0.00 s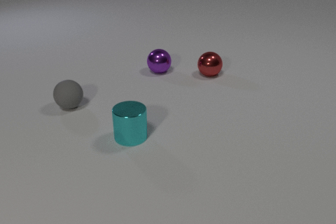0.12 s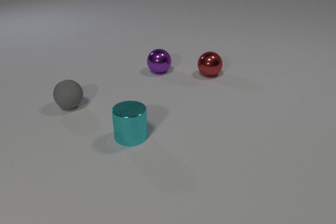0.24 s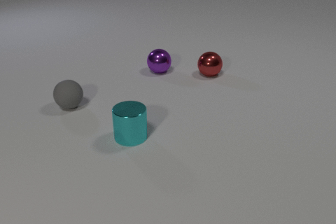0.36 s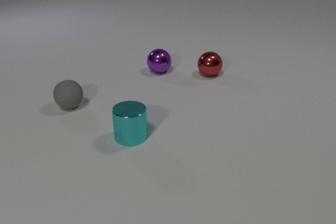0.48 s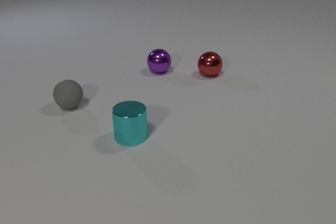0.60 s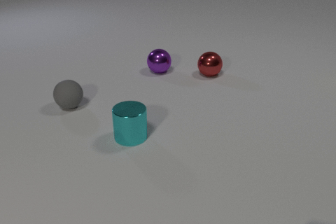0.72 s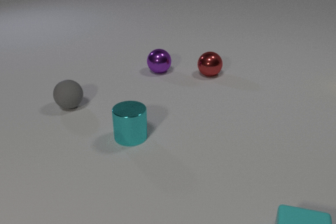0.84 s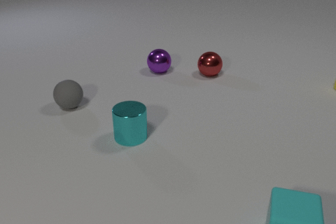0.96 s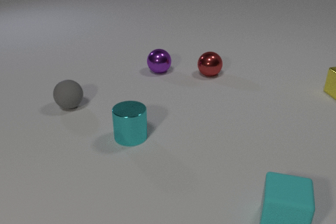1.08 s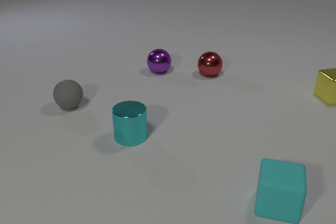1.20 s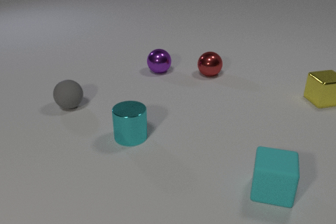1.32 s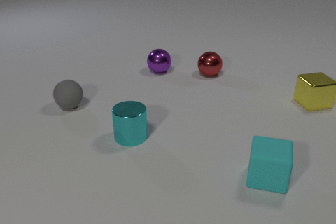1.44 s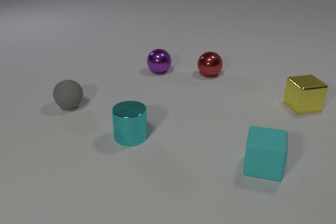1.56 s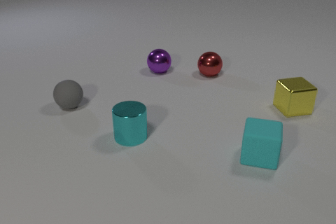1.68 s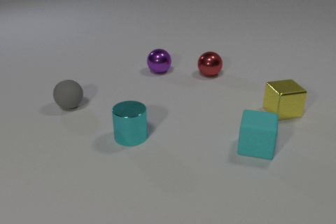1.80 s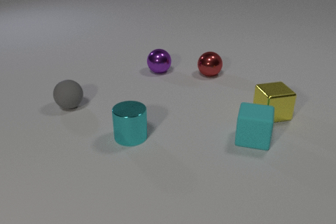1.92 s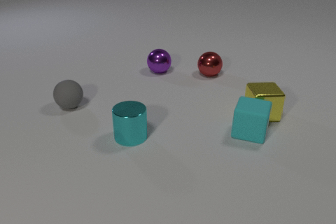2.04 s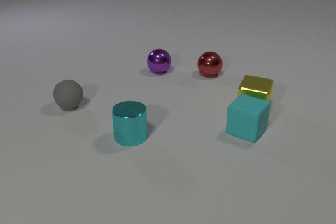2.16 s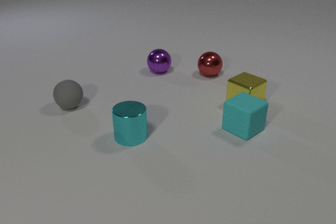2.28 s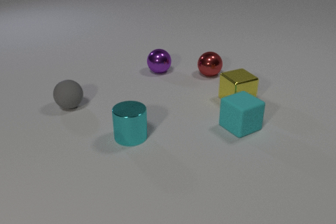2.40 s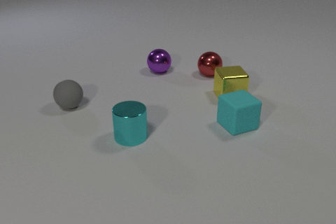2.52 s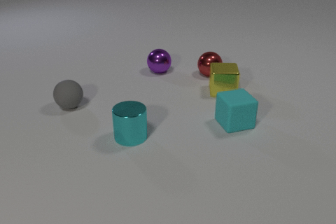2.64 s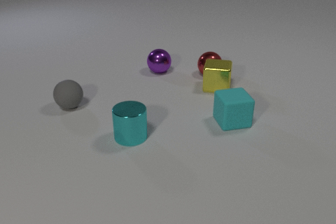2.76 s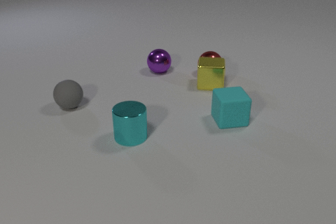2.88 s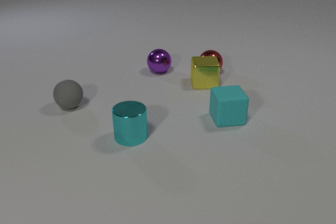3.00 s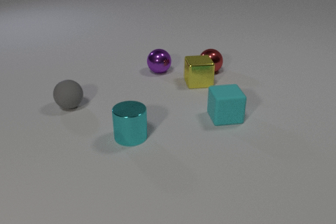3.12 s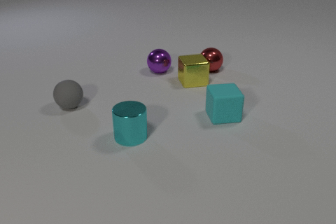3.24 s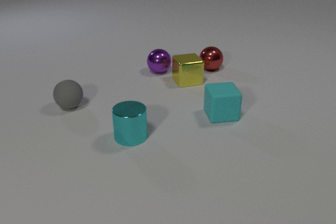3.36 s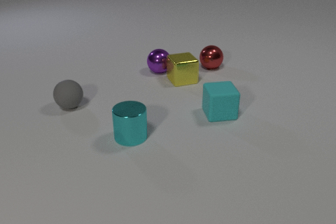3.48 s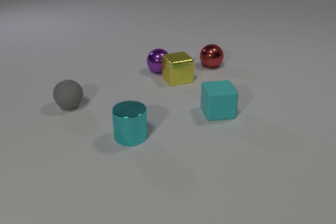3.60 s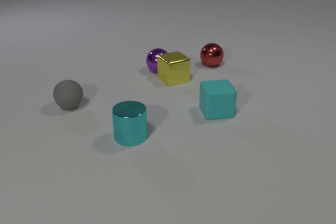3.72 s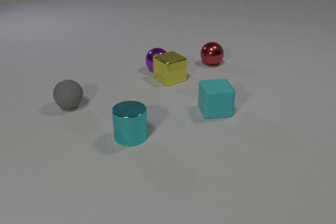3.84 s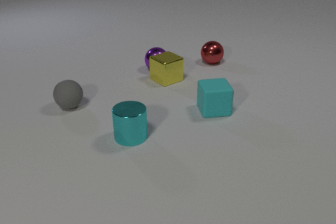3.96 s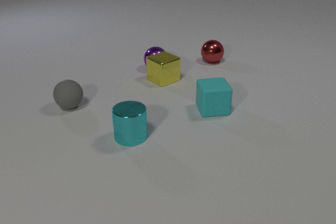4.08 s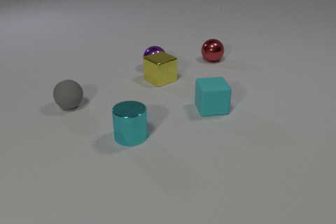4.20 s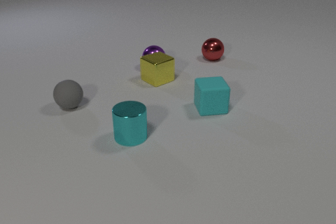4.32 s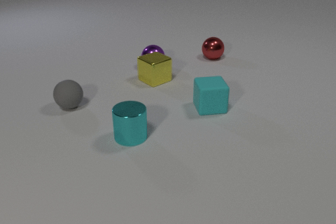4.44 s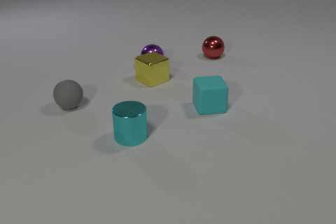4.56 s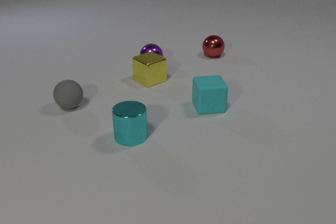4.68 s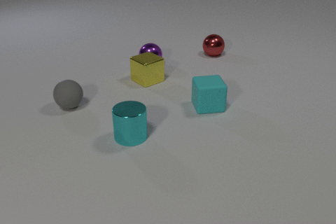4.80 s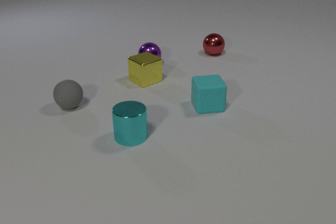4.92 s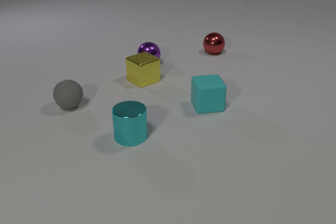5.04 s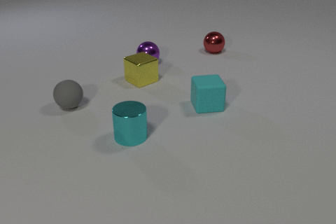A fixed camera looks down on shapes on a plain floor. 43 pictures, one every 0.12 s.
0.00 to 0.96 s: The cyan rubber cube comes in at the bottom edge, slides away from the camera. The yellow metal cube comes in at the right edge, slides toward the camera and to the left.
0.96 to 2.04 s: The cyan rubber cube slides away from the camera. The yellow metal cube slides to the left and toward the camera, spins clockwise seen from above by about 30 degrees, its near face sliding to the left. The cyan rubber cube and the yellow metal cube collide.
2.04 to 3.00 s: The cyan rubber cube slides away from the camera and to the left, spins so that its near face slides to the left, clockwise seen from above. The yellow metal cube slides to the left and away from the camera, spins so that its near face slides to the left, clockwise seen from above. The red metal sphere rolls away from the camera. The yellow metal cube and the red metal sphere collide.
3.00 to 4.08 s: The cyan rubber cube slides away from the camera and to the left. The yellow metal cube slides to the left, spins counterclockwise seen from above by about 30 degrees, its near face sliding to the right. The red metal sphere rolls away from the camera. The purple metal sphere rolls away from the camera. The yellow metal cube and the purple metal sphere collide.
4.08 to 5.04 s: The cyan rubber cube moves, and ends about where it began. The yellow metal cube slides to the left. The red metal sphere rolls away from the camera. The purple metal sphere rolls away from the camera and to the left.
How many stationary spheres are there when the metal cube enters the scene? 3.
What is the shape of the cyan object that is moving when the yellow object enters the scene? cube.
What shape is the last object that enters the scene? cube.
